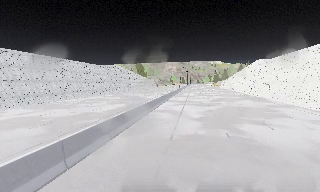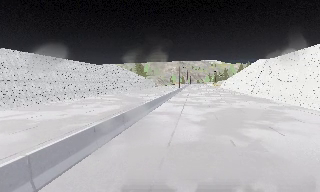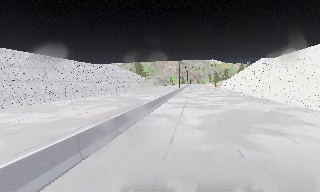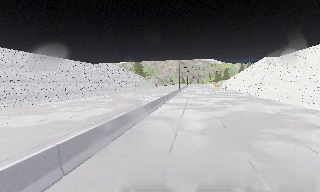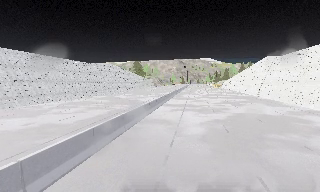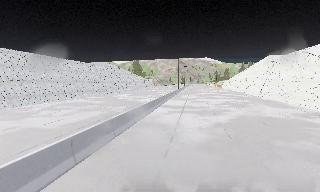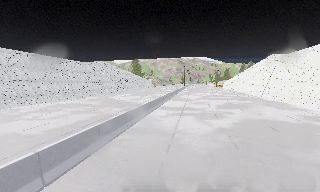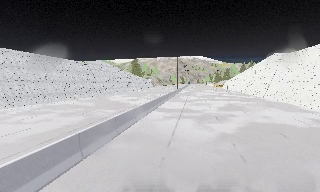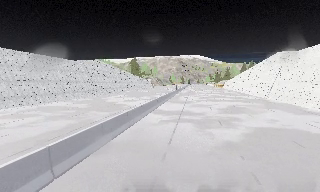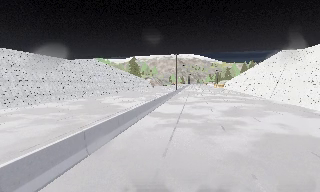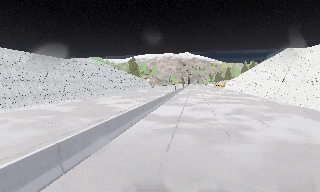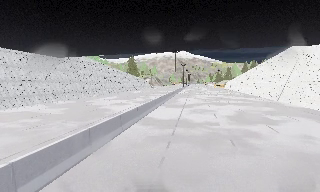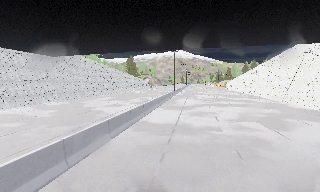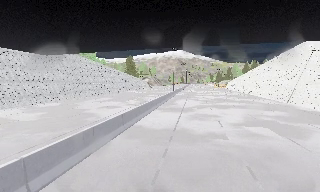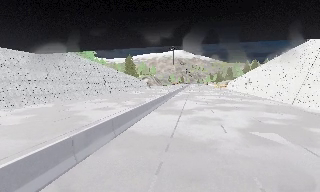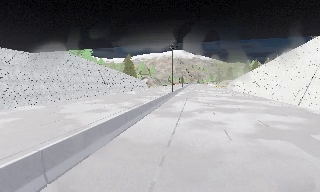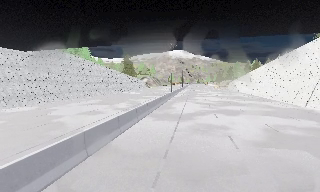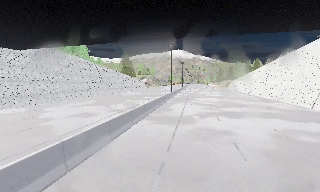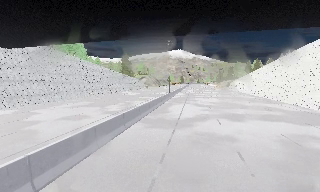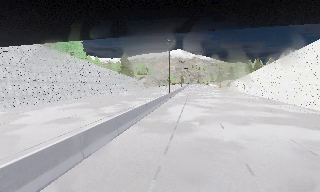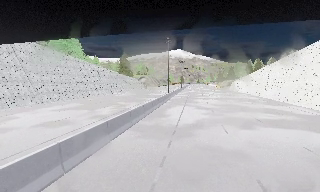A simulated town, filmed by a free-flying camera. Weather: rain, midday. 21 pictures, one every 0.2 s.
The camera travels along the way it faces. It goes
forward.
0.0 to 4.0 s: The camera travels forward, about 25 m, so what stands in front looms larger.
The film runs forward here.
